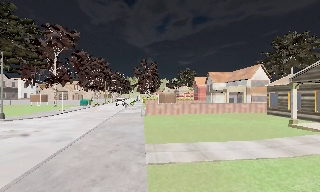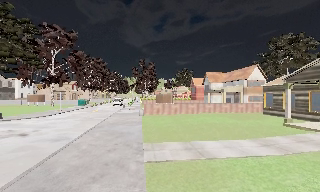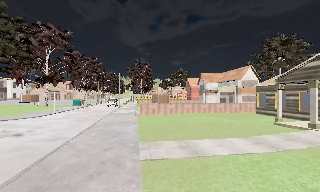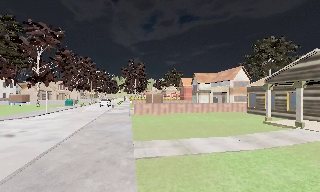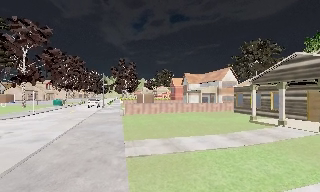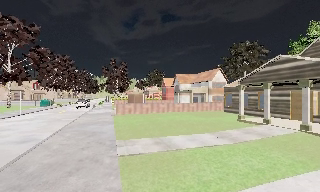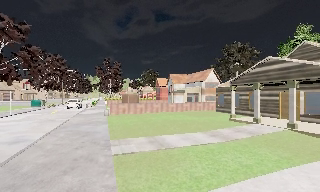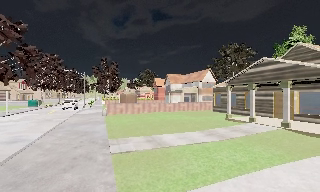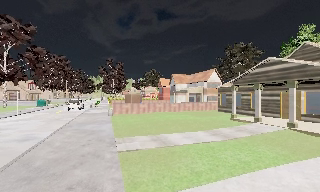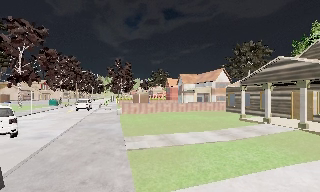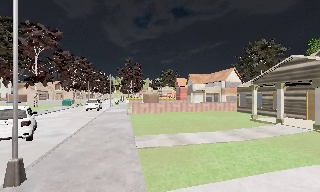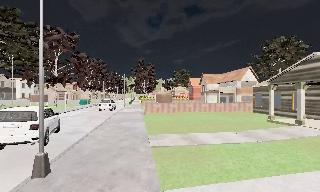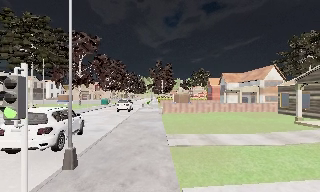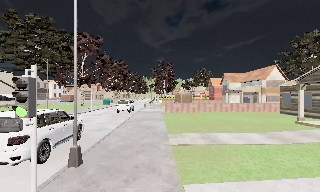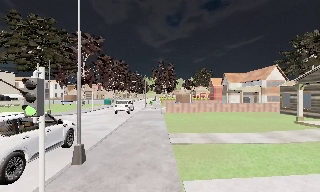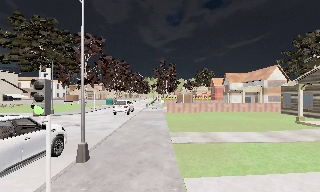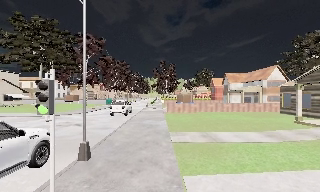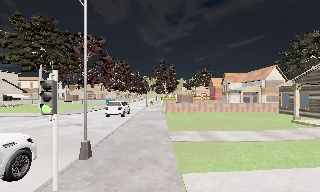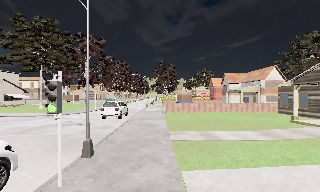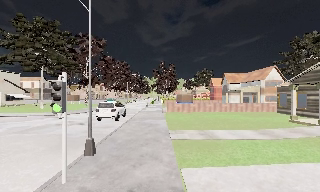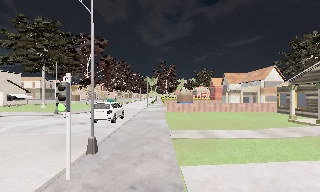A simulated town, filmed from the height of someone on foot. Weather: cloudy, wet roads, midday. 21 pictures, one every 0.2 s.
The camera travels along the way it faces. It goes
backward.
0.0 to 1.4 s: The camera pans to its right, which is clockwise from overhead, by about 15 degrees. It travels backward, about 1.5 m, so what stands in front gets smaller.
1.4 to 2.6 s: The camera swings to its left by about 20 degrees, and the scene slides to the right. It travels backward, about 1 m, so what stands in front gets smaller.
2.6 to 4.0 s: The camera travels backward, about 1 m, so what stands in front gets smaller.
The film runs backward here.
